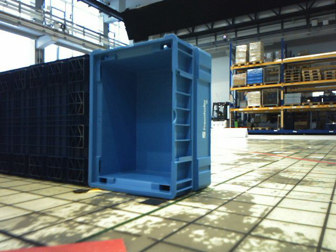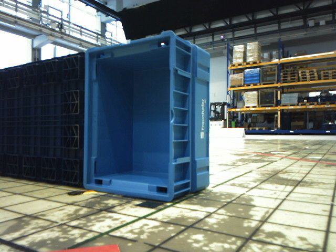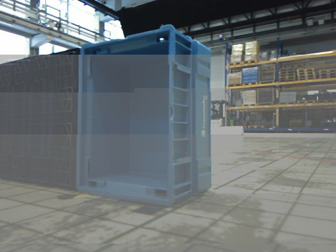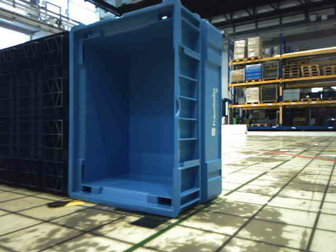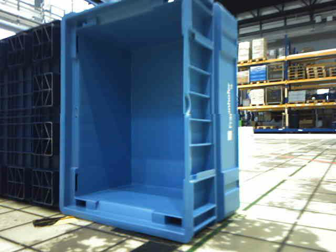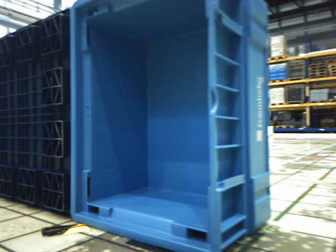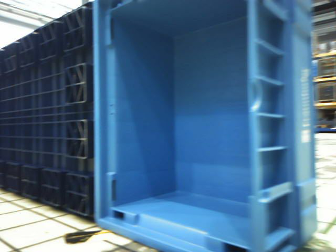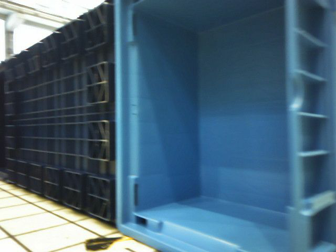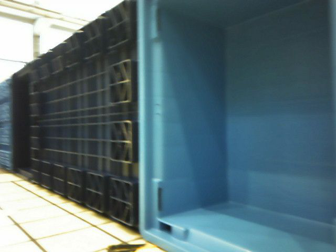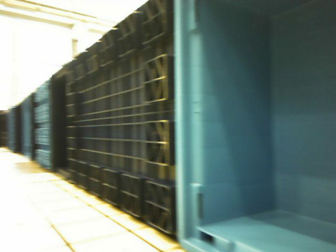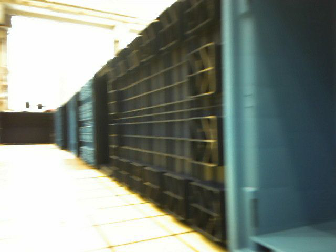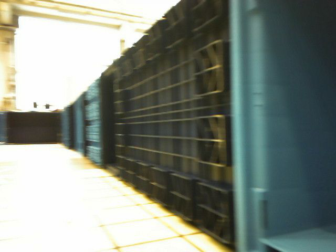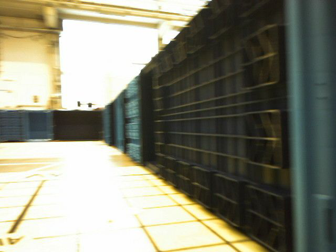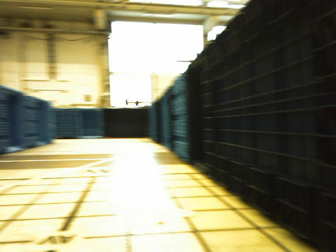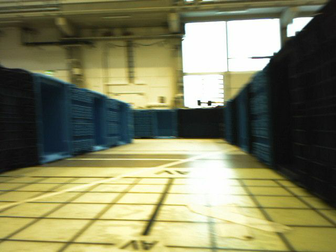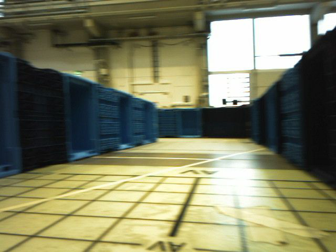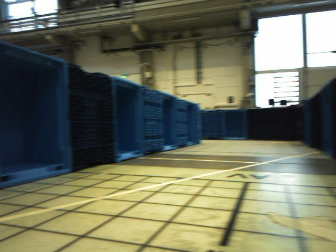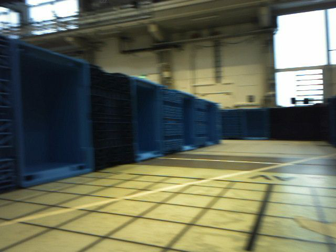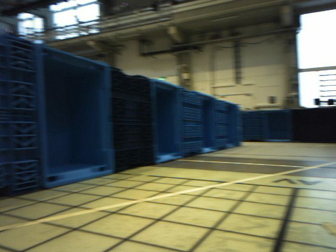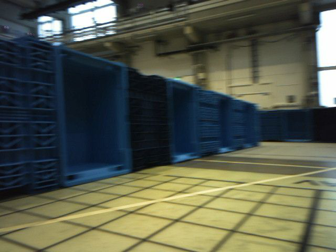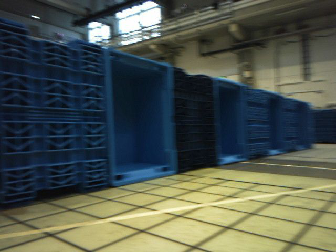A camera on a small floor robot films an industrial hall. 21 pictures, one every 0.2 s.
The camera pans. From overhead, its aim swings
counterclockwise.
The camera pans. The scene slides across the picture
to the right.
0.0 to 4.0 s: The scene slides to the right, as the camera pans about 120 degrees to its left. It travels forward, about 0.6 m.
The film runs forward here.
